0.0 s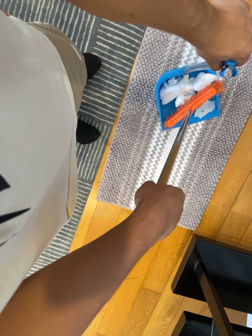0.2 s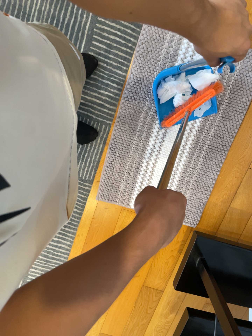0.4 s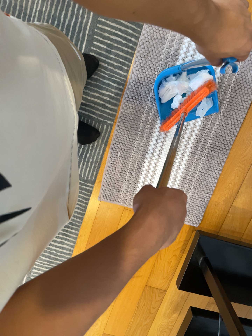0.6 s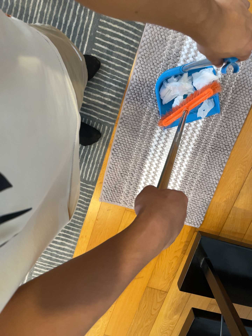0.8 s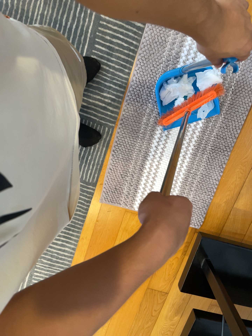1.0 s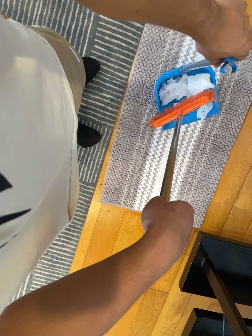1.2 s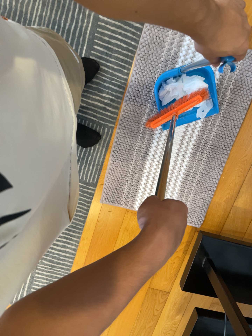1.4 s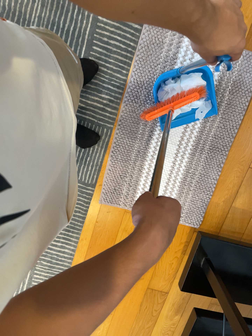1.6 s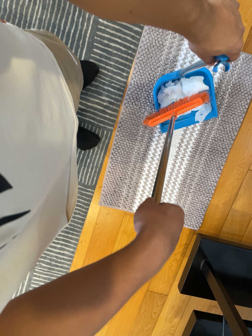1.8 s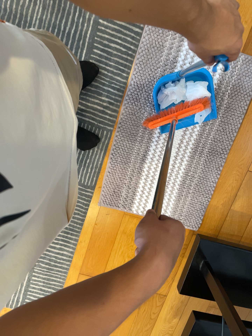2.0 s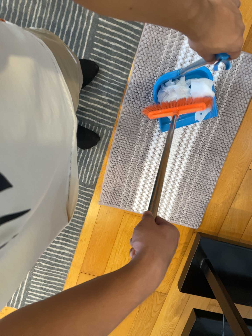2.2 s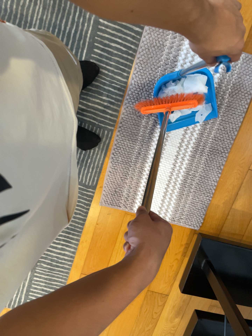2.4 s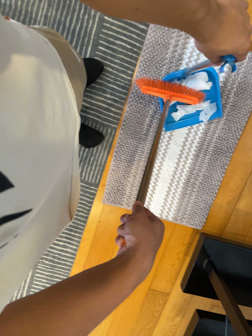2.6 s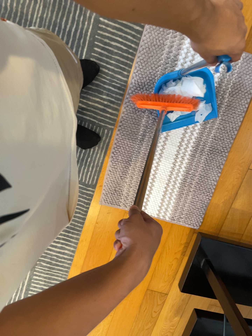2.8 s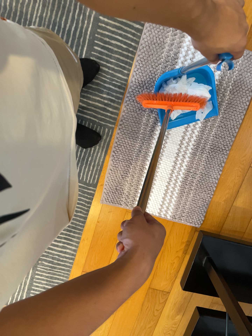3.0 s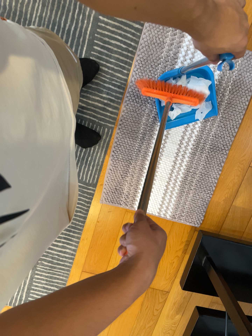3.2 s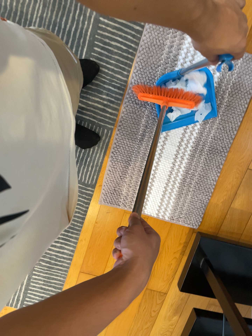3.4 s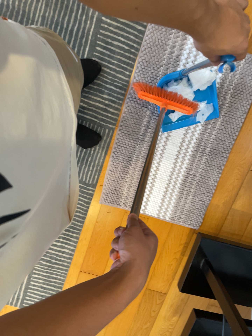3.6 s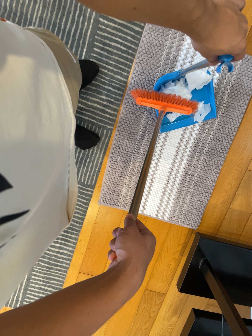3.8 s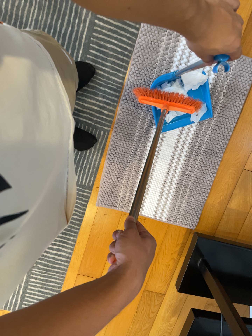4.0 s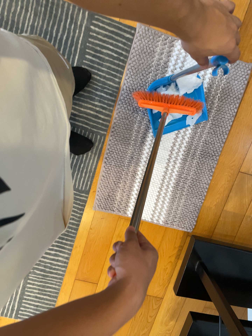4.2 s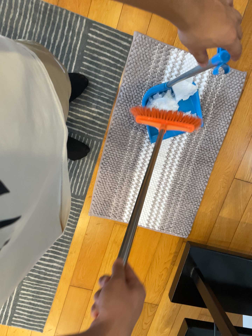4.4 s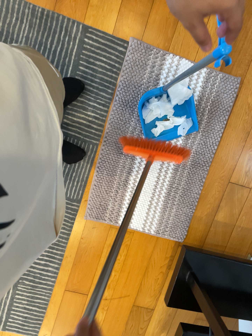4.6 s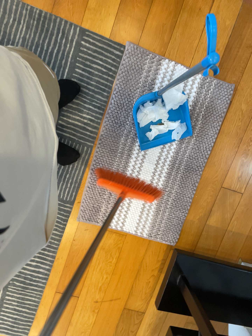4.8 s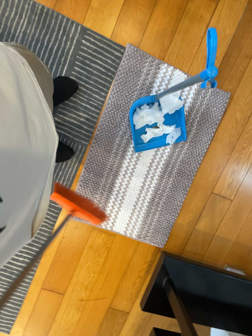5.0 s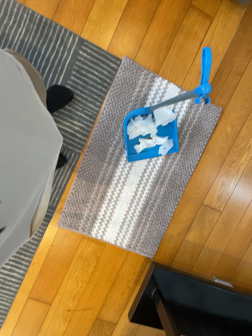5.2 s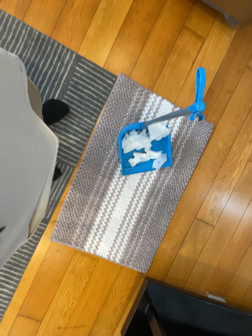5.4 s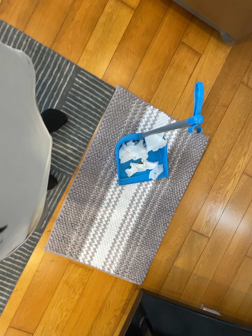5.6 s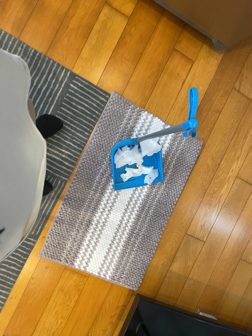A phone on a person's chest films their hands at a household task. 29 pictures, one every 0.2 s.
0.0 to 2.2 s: The camera travels to its left, about 5 cm.
2.2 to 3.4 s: The camera keeps its place and its aim.
3.4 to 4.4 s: The camera shifts only a little, or ends up much as it began.
4.4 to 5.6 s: The camera's aim tips toward the top of its view by about 10 degrees, and the scene shifts downward.
The film runs forward here.
